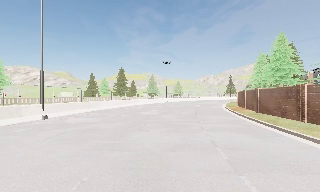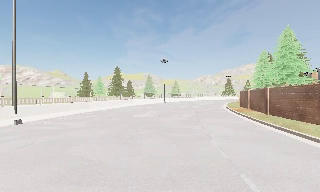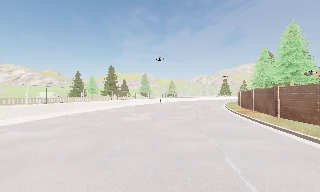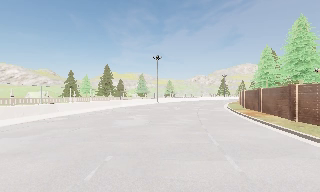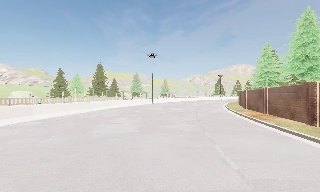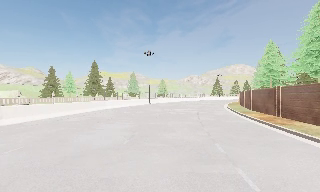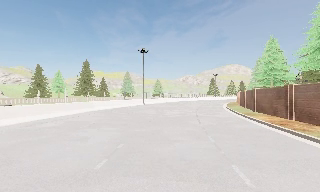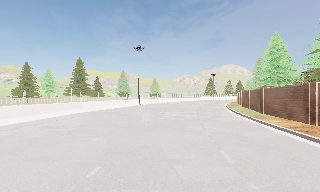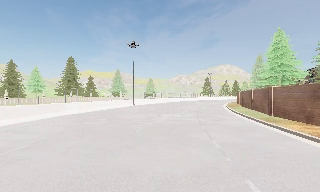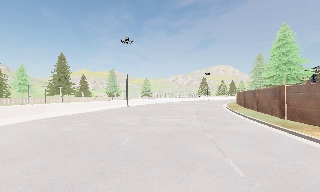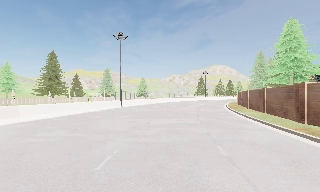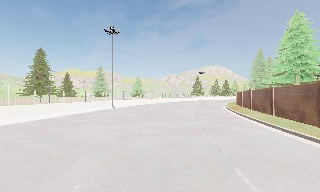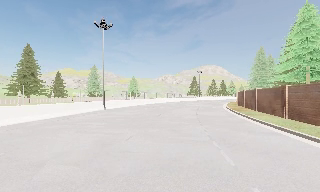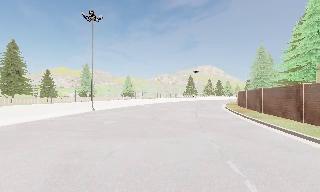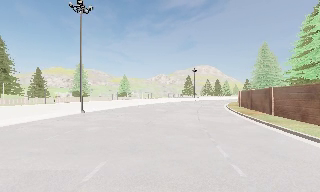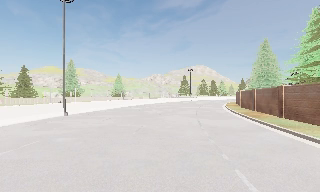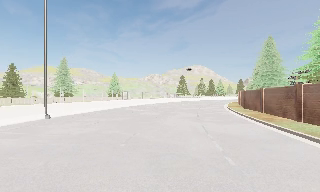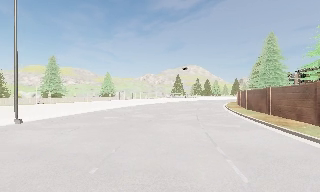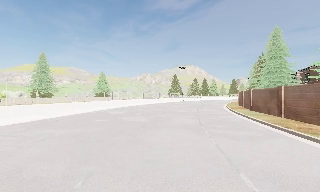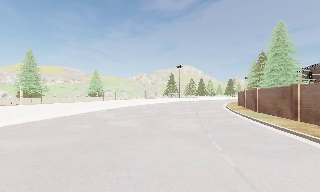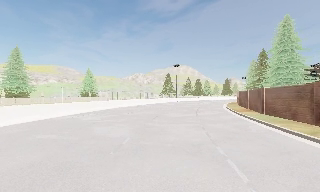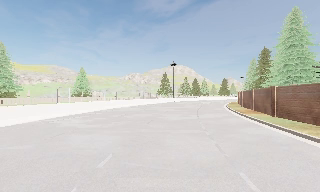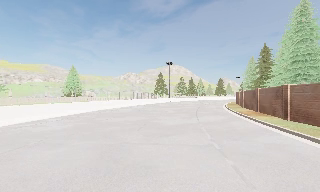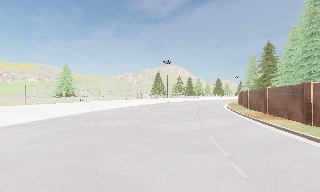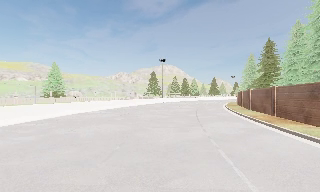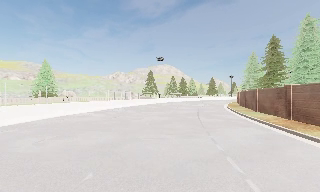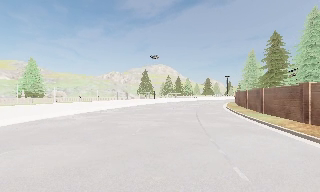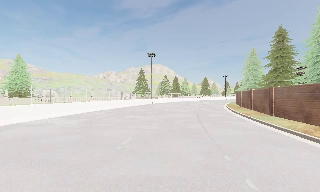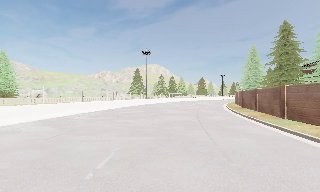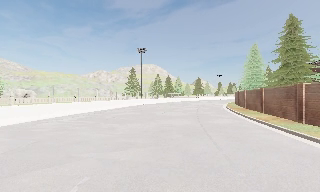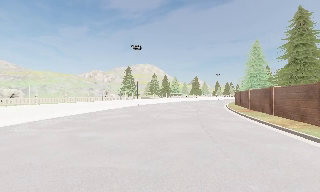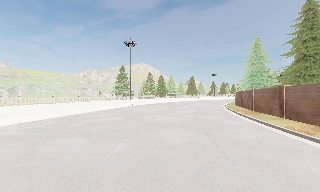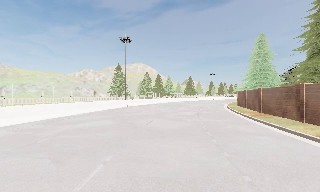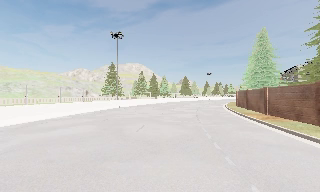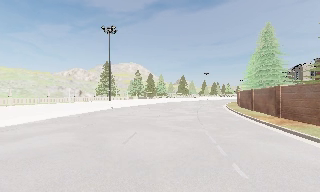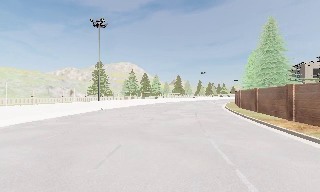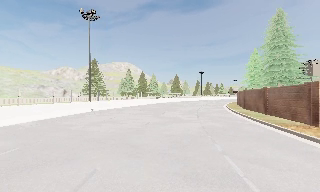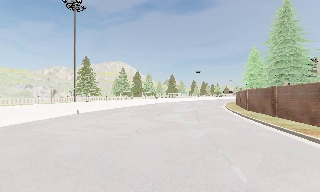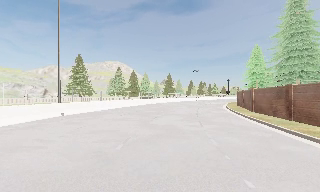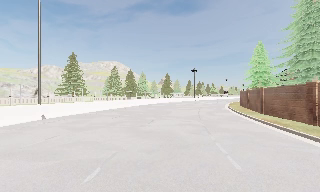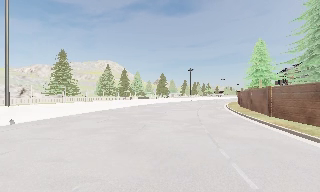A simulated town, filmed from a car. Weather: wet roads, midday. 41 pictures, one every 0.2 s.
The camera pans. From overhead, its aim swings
clockwise.
The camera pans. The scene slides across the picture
to the left.
0.0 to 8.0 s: The camera pans to its right, which is clockwise from overhead, by about 50 degrees. It travels forward, about 80 m.
The film runs forward here.
